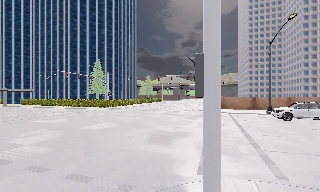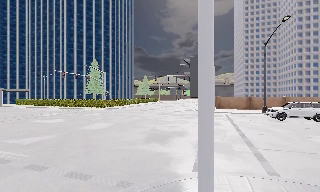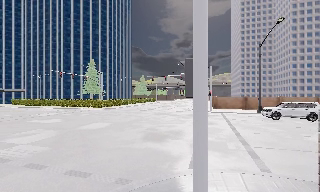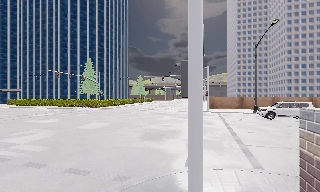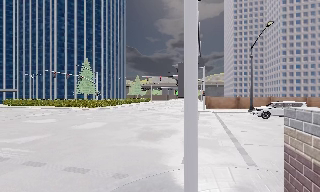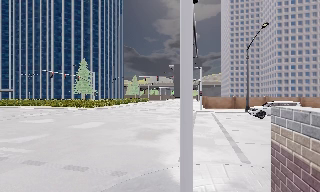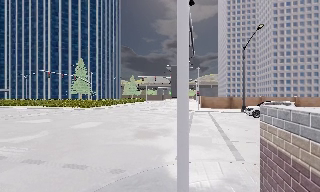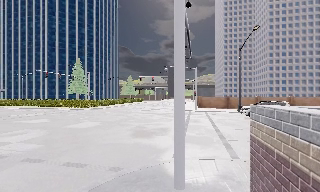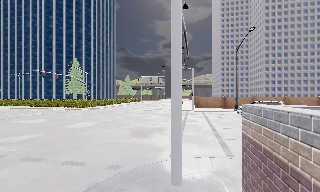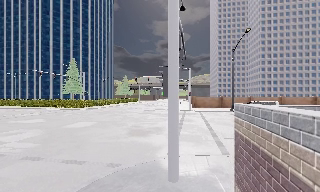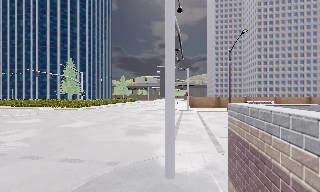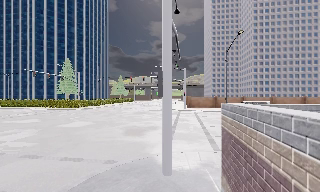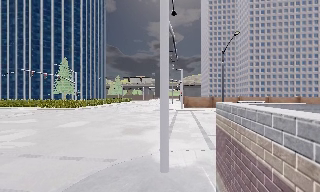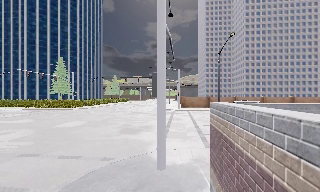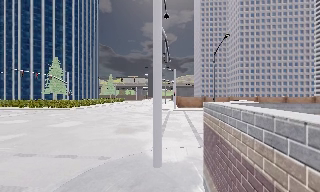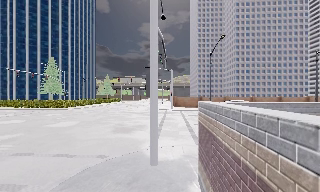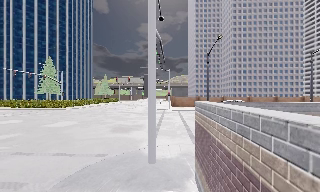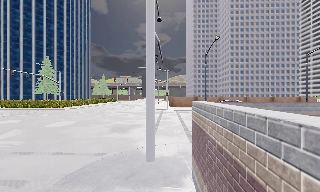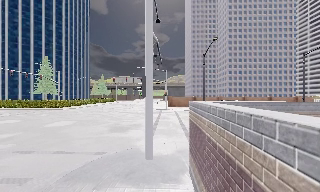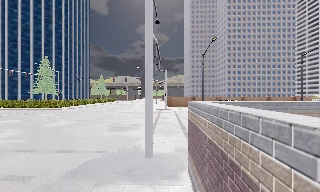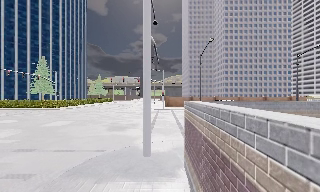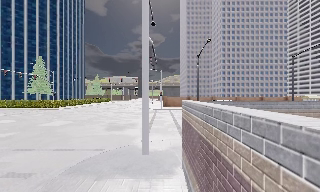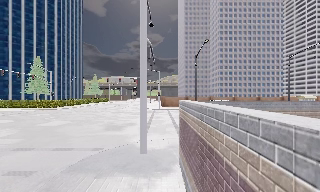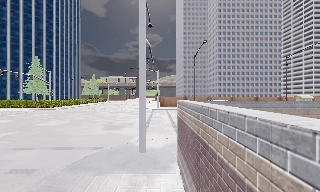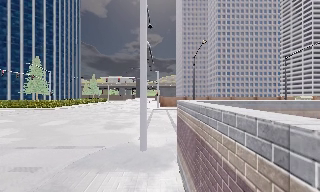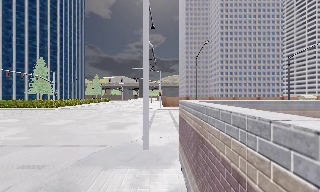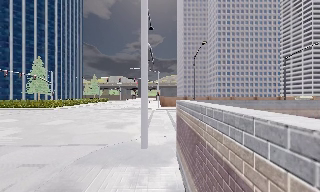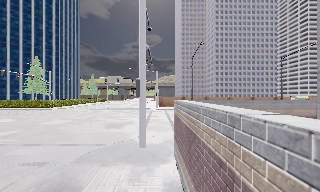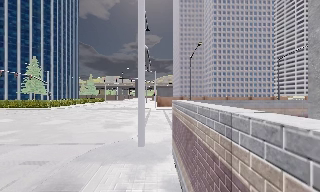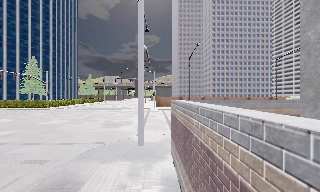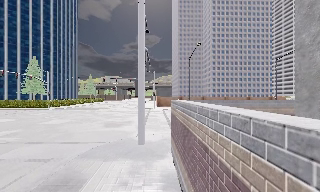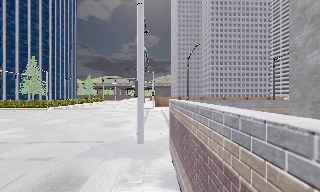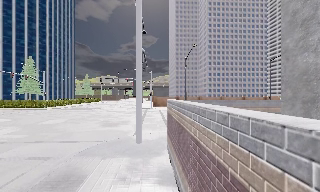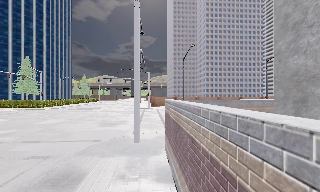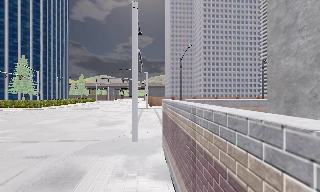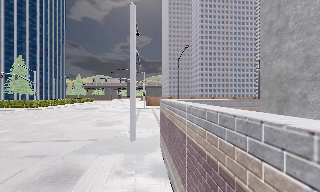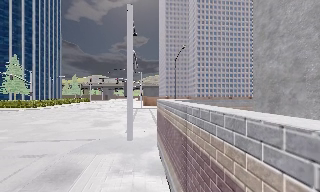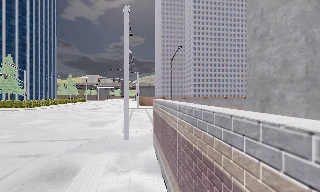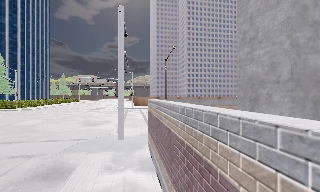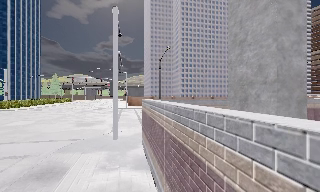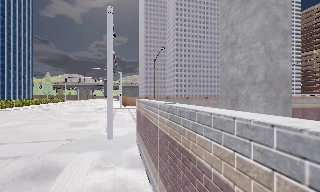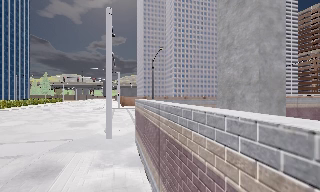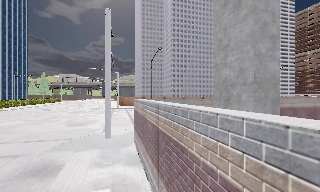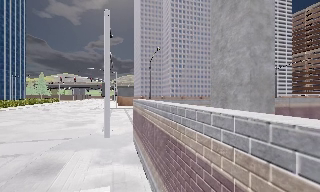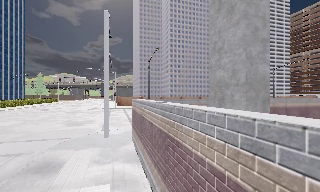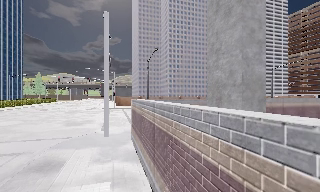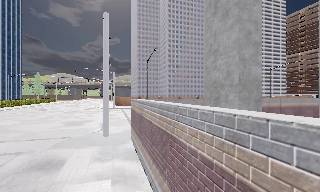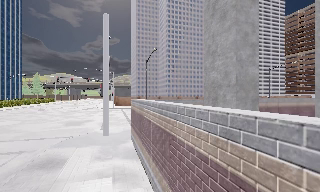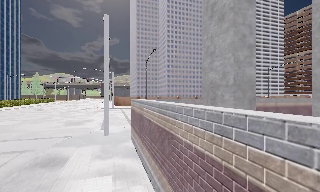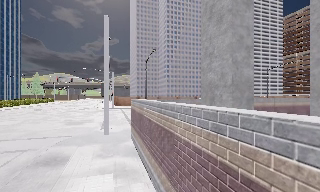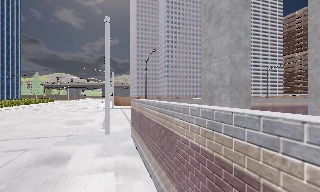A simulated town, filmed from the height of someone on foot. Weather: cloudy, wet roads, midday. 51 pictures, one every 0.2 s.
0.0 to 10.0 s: The scene slides to the left, as the camera pans about 35 degrees to its right. It travels backward, about 8 m.
The film runs backward here.
